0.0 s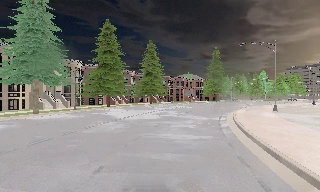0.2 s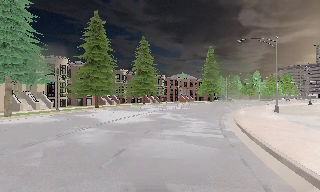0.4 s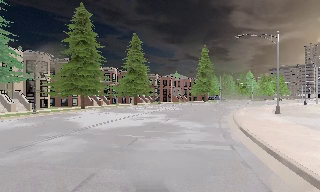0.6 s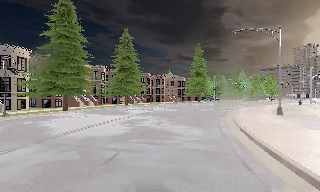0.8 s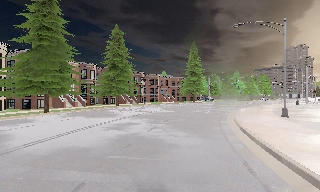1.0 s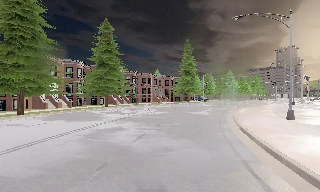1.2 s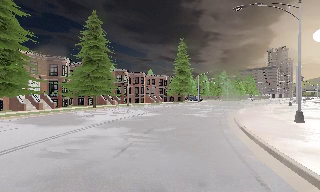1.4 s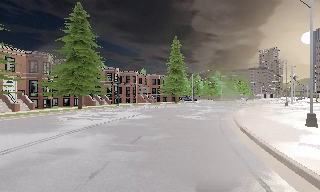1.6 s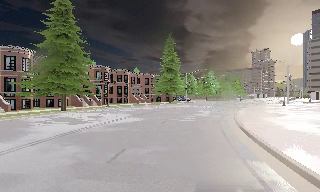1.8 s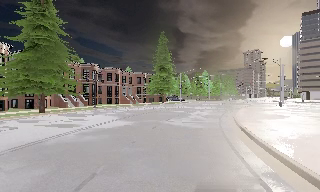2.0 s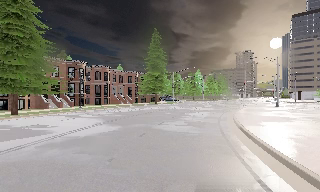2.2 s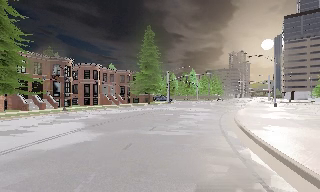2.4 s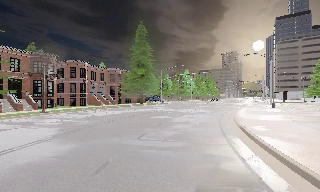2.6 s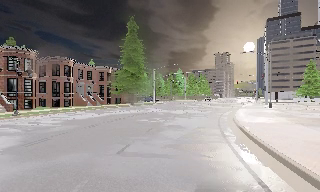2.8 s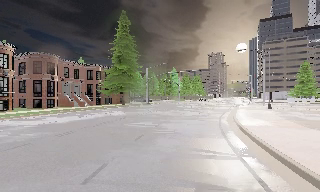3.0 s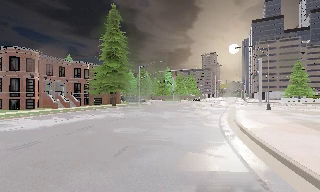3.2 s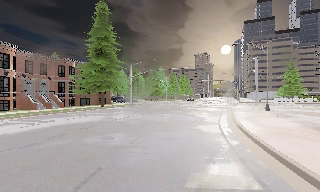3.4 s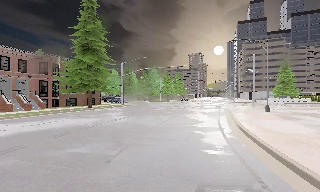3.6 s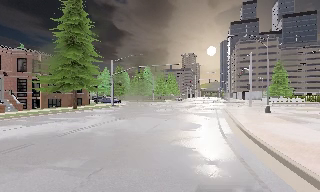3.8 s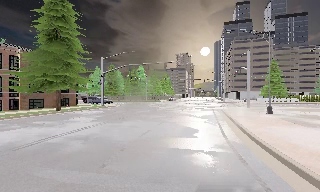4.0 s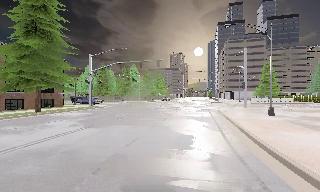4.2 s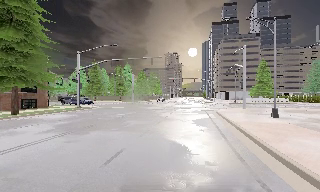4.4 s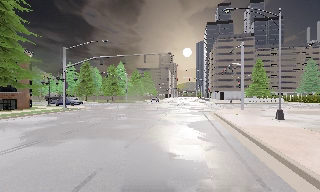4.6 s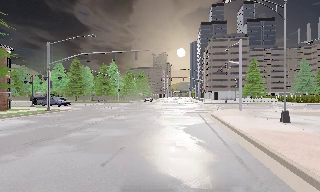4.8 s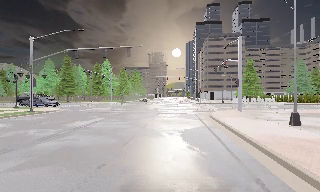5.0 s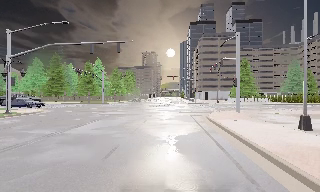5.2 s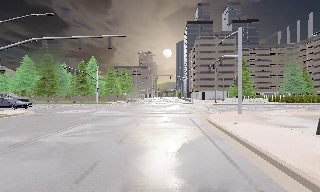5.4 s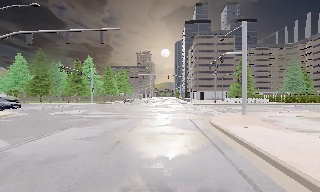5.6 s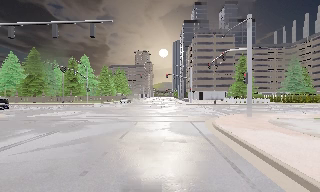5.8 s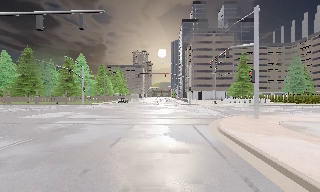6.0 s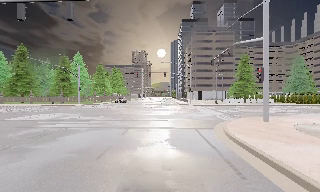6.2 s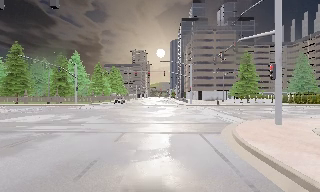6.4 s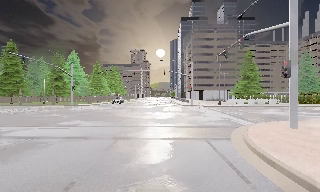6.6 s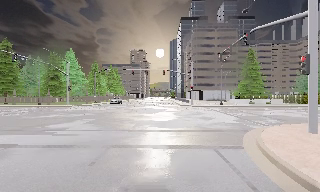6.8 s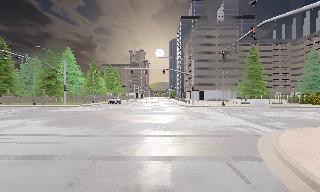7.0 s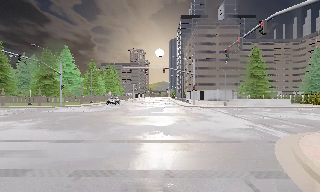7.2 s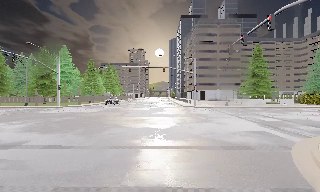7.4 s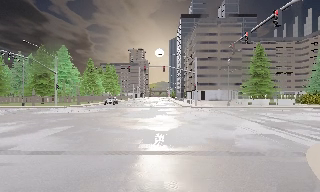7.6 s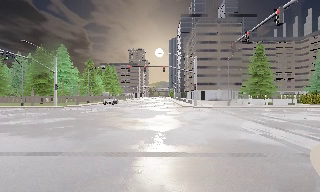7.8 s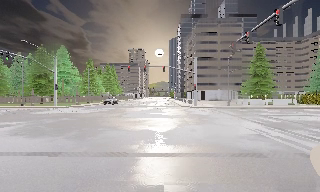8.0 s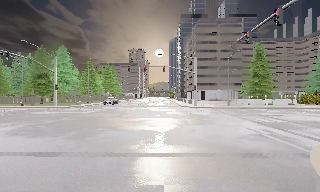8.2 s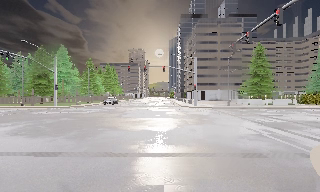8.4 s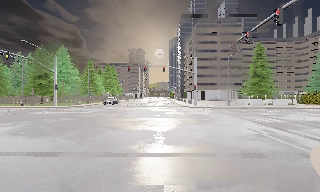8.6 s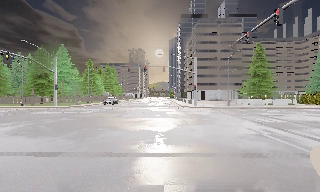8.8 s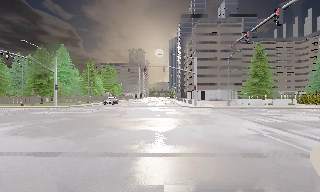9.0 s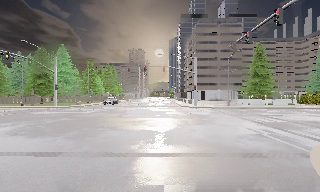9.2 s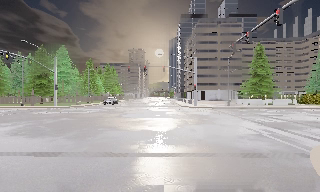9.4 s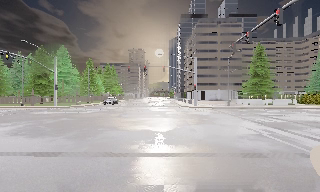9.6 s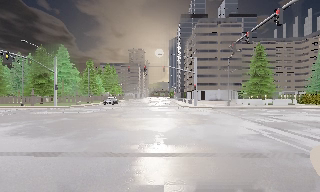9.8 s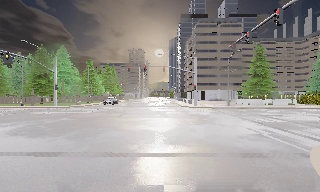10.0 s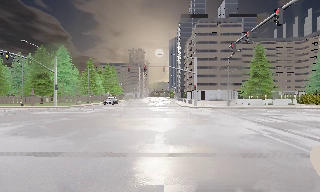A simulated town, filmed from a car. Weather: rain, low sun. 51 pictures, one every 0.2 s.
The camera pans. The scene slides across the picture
to the left.
The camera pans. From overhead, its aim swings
clockwise.
0.0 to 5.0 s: The scene slides to the left, as the camera pans about 55 degrees to its right. It travels forward, about 40 m.
5.0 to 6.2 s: The camera travels forward, about 7 m, so what stands in front looms larger.
6.2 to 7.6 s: The camera travels forward, about 5 m, so what stands in front looms larger. It loses speed.
7.6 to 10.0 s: The camera keeps its place and its aim.
The film runs forward here.
